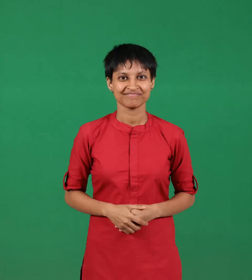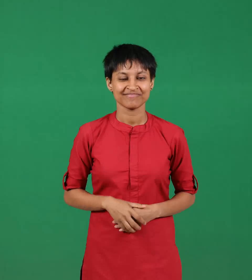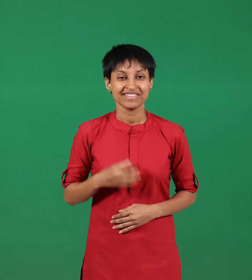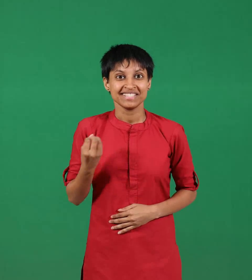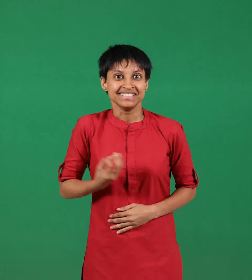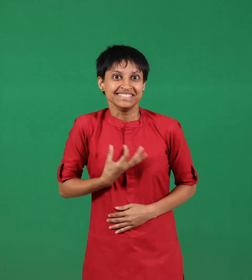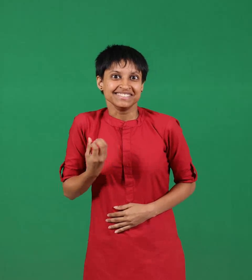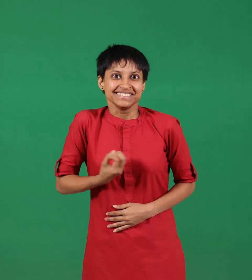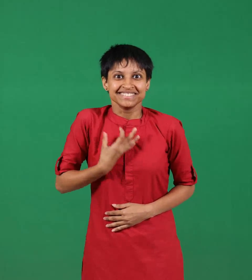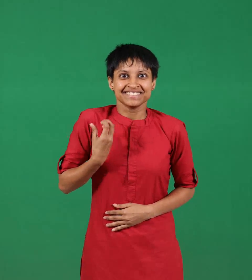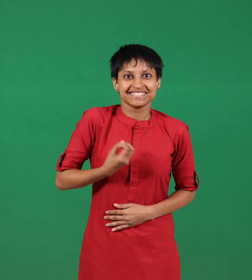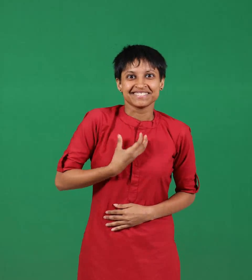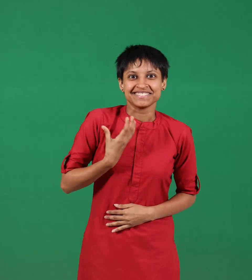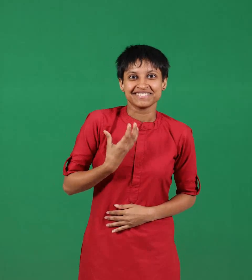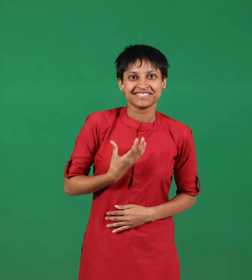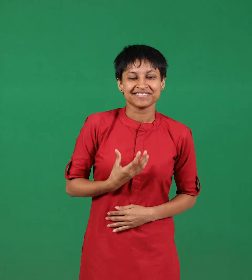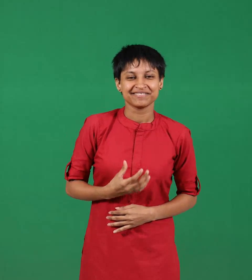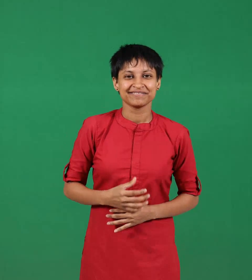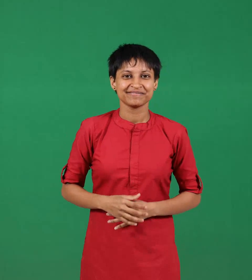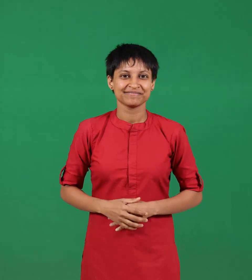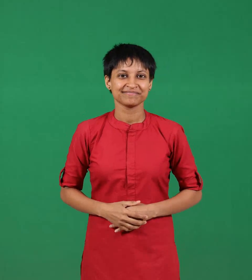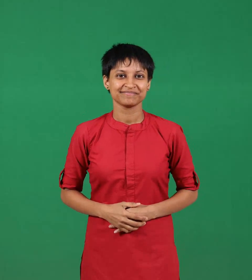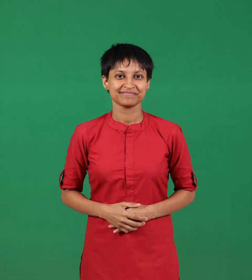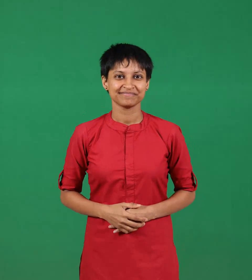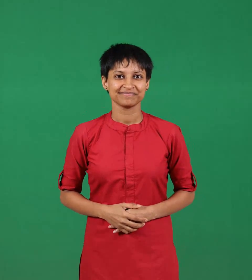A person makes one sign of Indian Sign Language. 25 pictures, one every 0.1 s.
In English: delight
